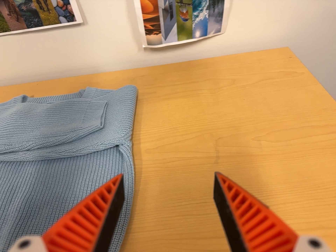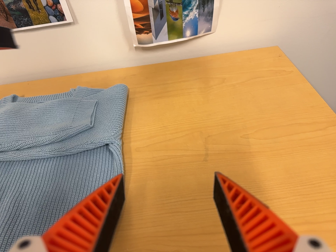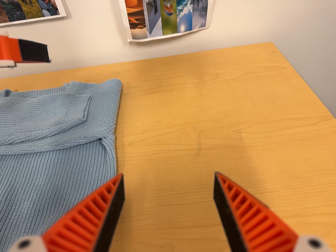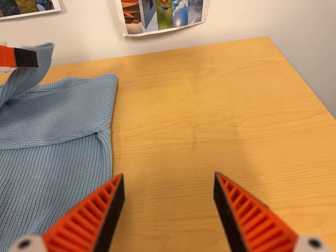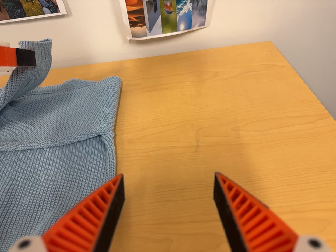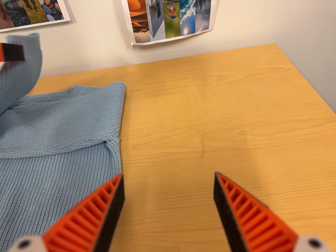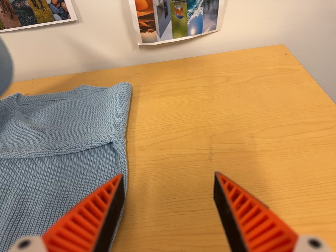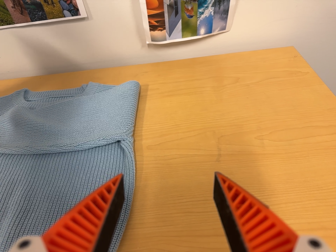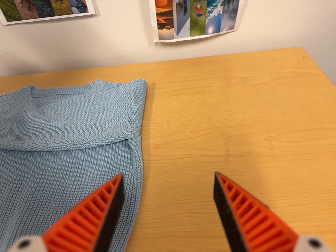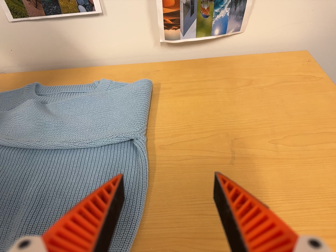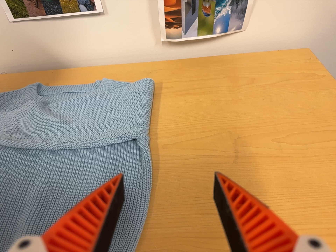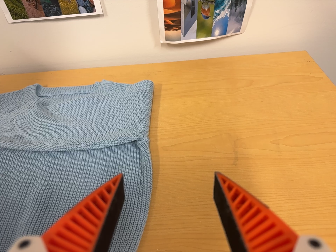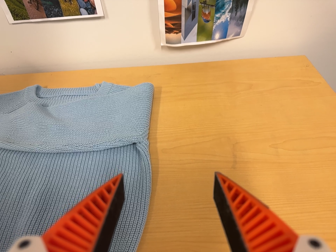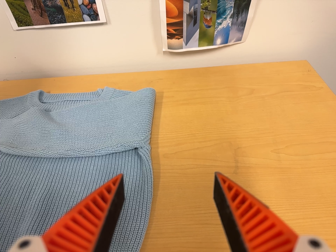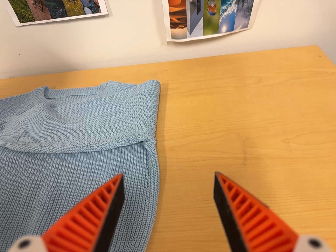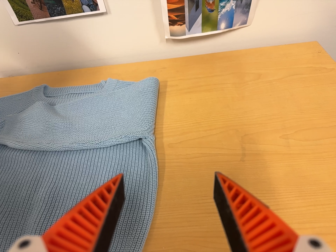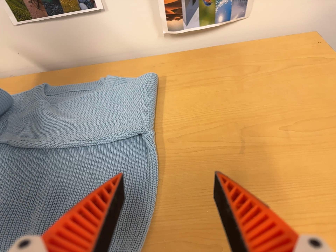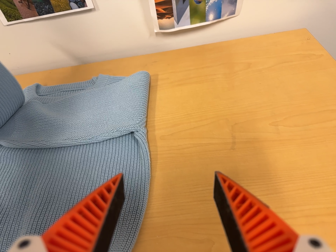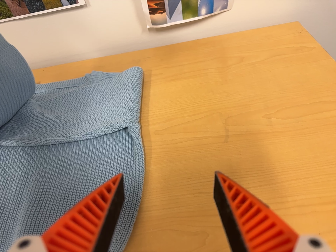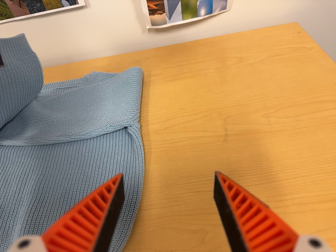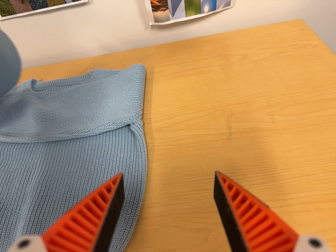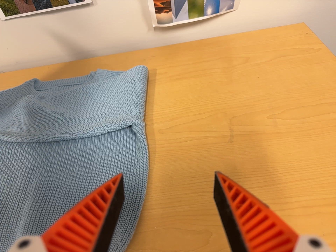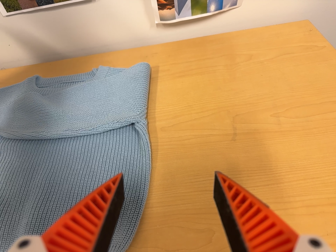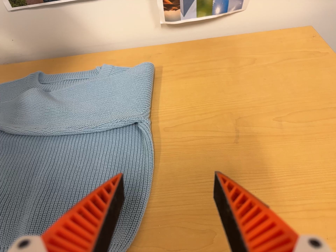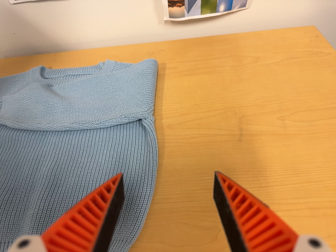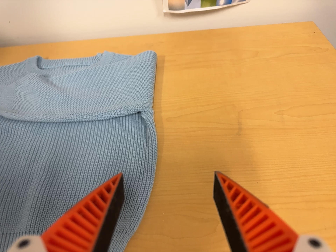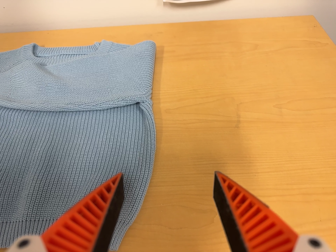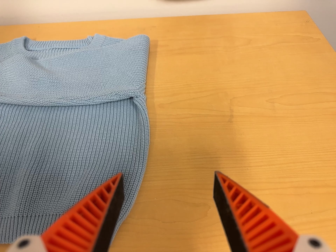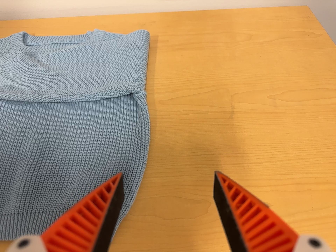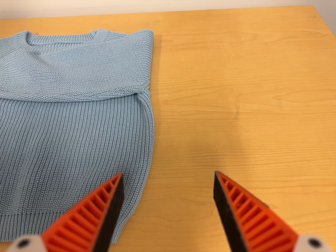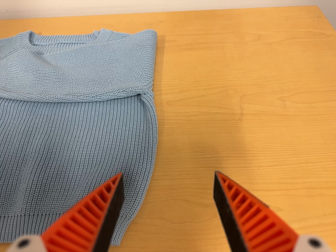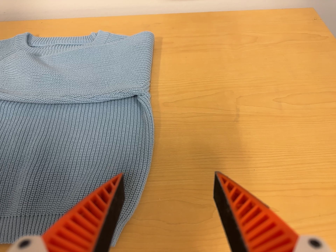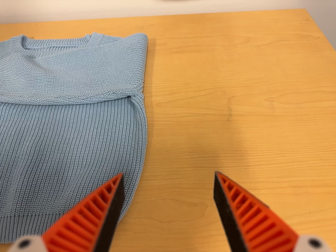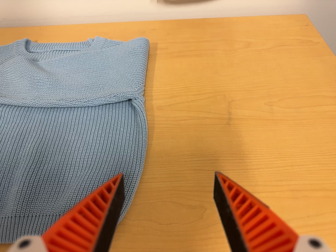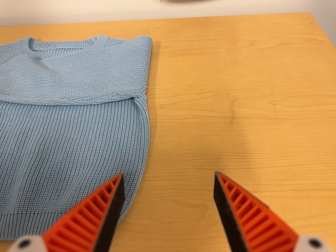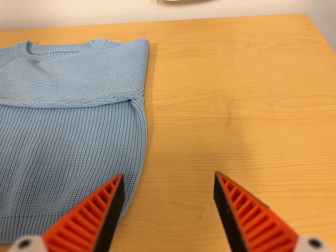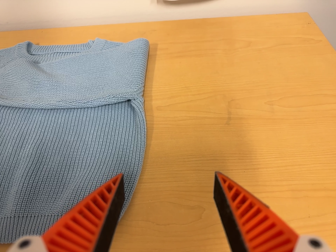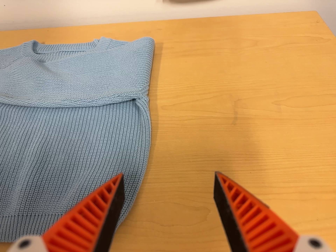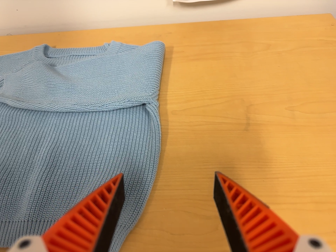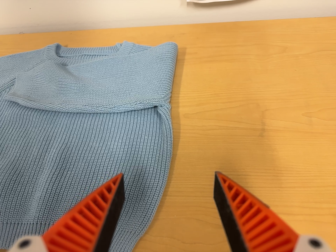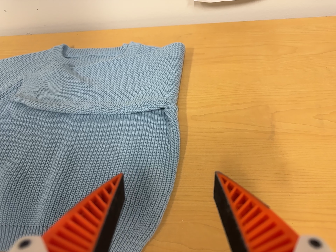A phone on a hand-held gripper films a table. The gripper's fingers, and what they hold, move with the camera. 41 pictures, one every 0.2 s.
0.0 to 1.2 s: The camera shifts only a little, or ends up much as it began.
1.2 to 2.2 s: The camera travels to its left, about 5 cm, so close, fixed things drift to the right.
2.2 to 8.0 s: The camera shifts only a little, or ends up much as it began.
The film runs backward here.
